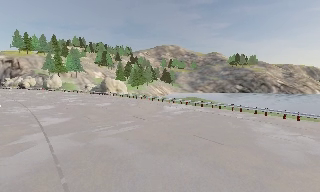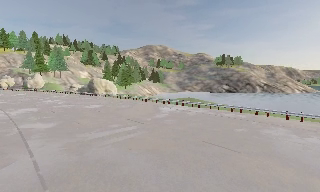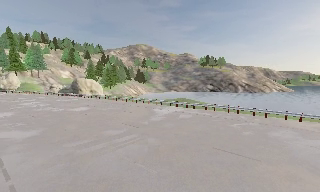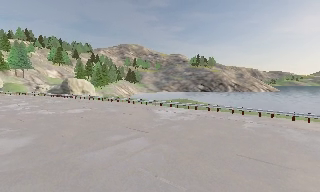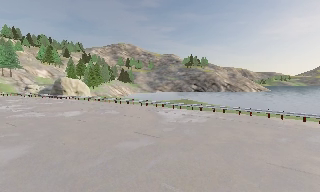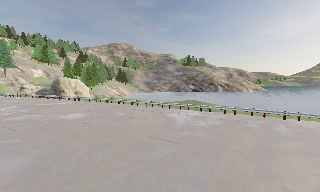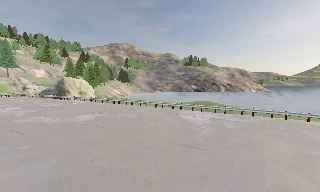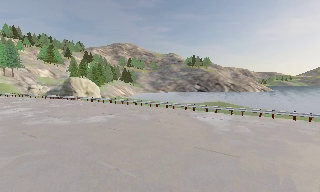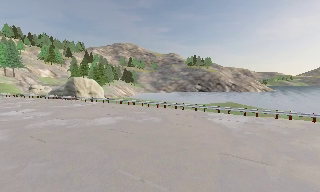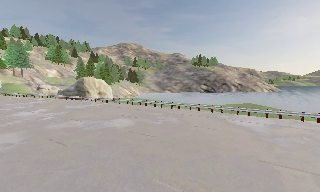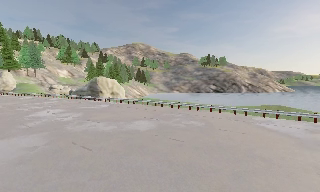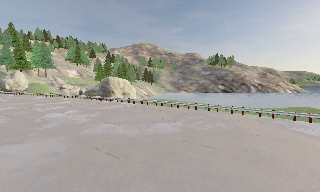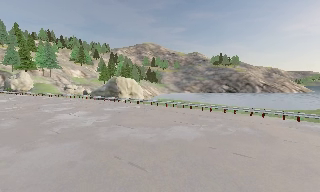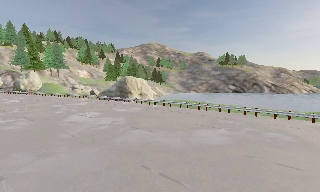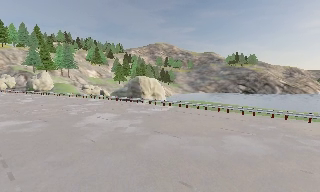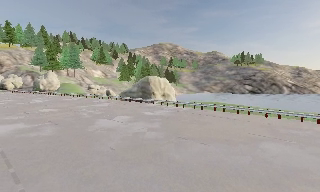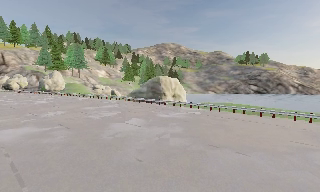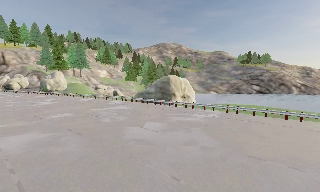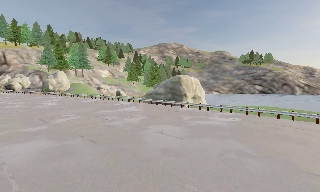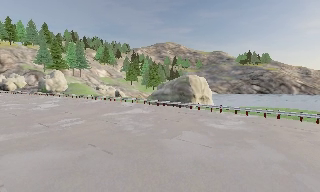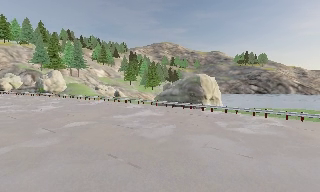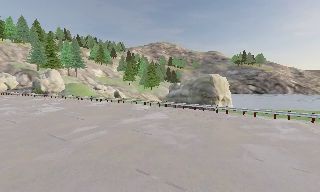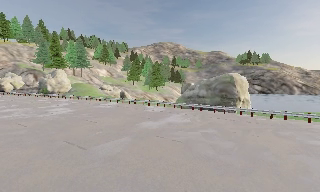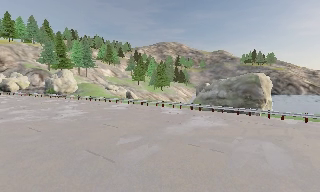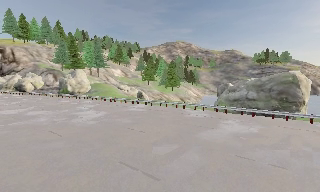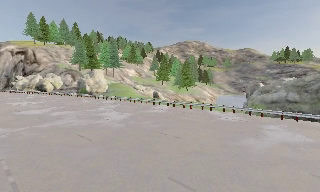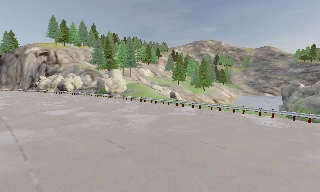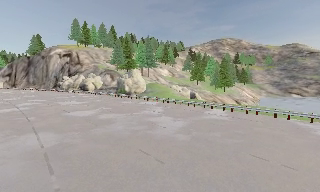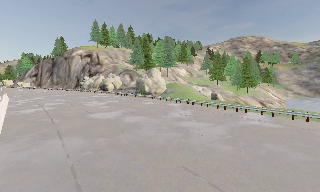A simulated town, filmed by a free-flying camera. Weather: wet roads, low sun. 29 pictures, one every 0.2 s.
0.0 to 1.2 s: The camera pans to its right, which is clockwise from overhead, by about 15 degrees. It travels to its left and forward, about 9 m.
1.2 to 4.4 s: The scene slides to the right, as the camera pans about 10 degrees to its left. It travels to its left and forward, about 25 m, so close, fixed things drift to the right.
4.4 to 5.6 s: The scene slides to the right, as the camera pans about 25 degrees to its left. It travels to its left and forward, about 12 m, so close, fixed things drift to the right.
The film runs forward here.
